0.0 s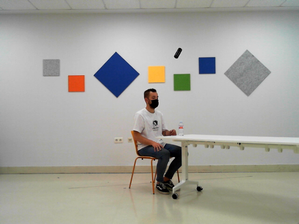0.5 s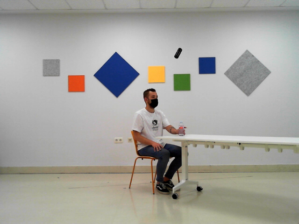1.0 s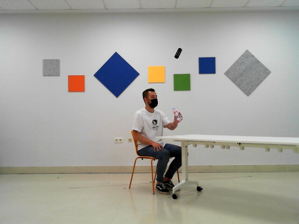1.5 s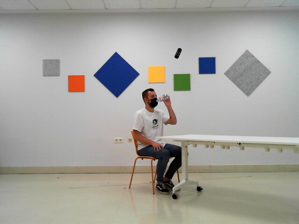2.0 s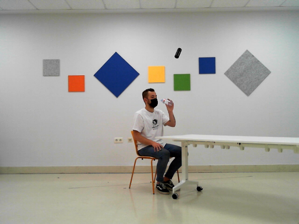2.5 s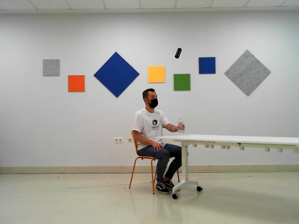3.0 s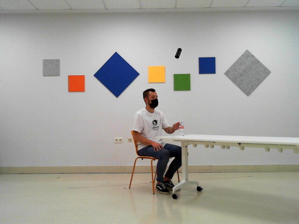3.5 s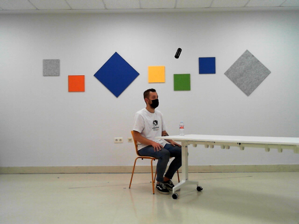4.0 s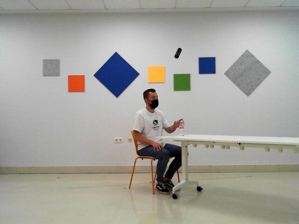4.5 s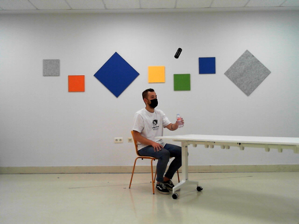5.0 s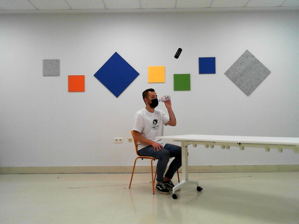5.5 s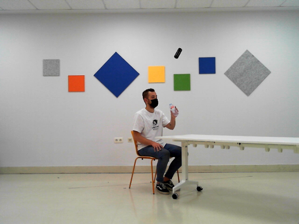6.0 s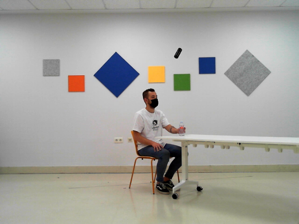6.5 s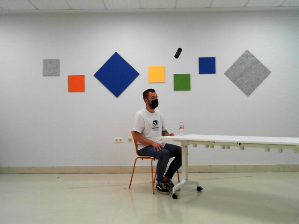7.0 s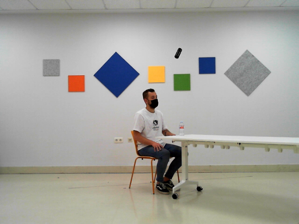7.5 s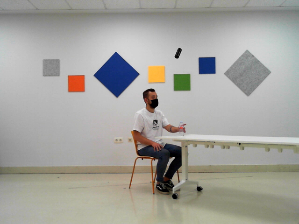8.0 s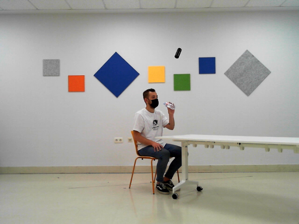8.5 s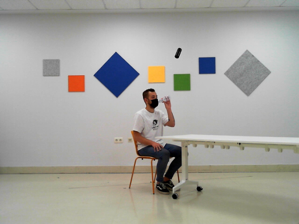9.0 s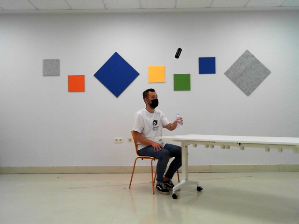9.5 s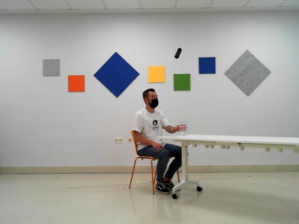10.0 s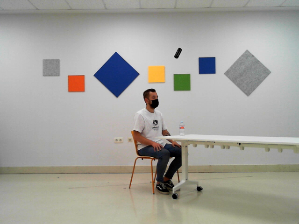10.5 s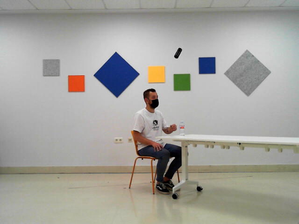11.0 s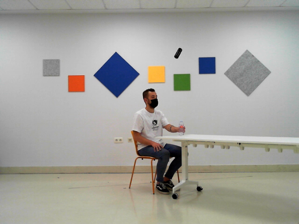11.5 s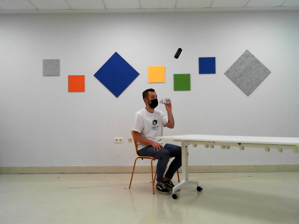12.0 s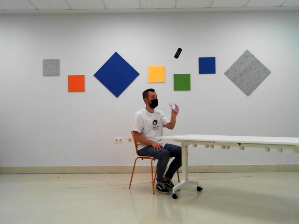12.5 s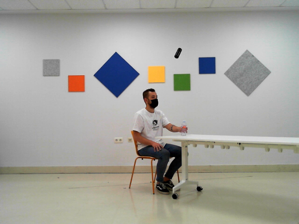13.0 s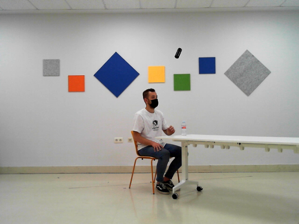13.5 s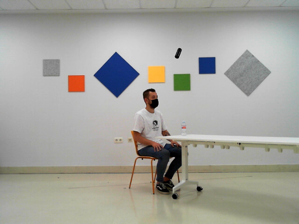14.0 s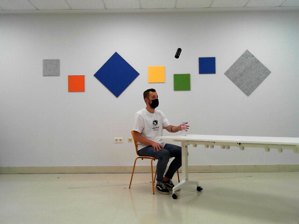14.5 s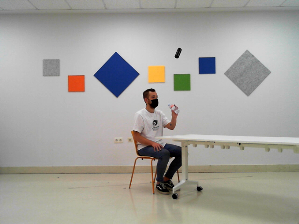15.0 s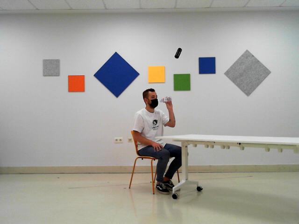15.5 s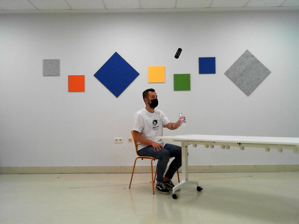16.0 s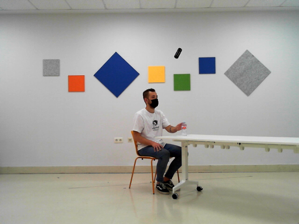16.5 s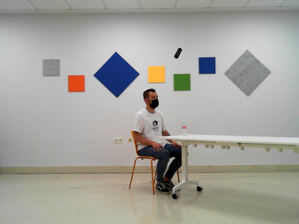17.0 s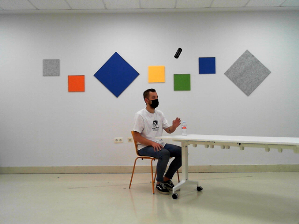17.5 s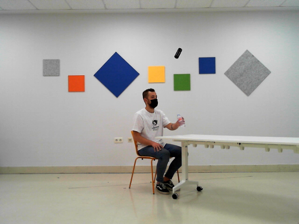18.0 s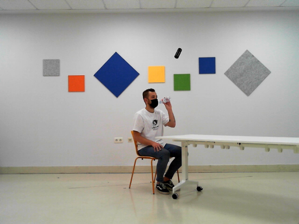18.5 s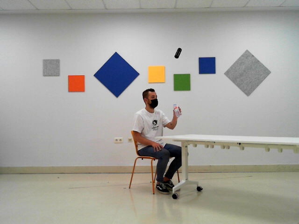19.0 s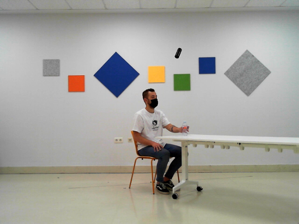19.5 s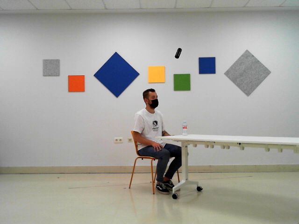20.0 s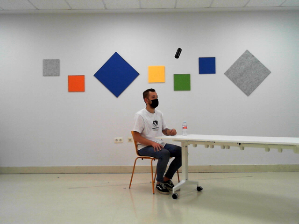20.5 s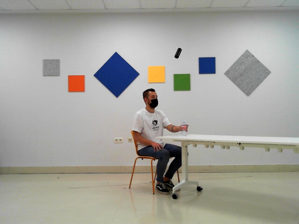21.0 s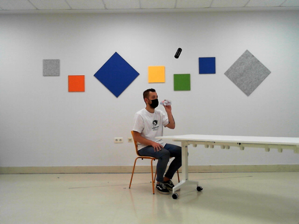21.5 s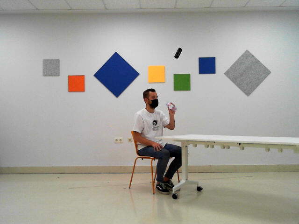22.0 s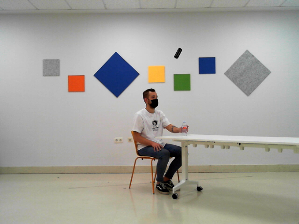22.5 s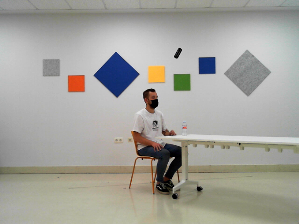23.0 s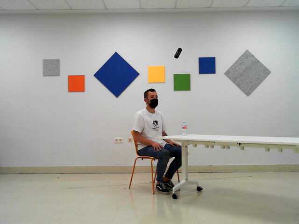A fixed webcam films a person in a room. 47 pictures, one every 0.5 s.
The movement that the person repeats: Drink from a bottle, left hand.
